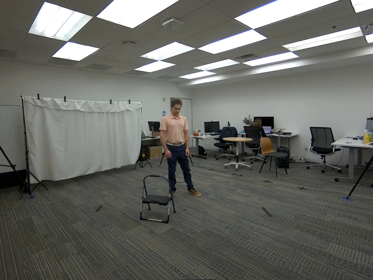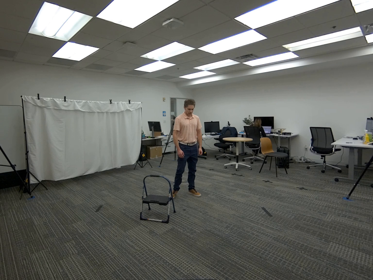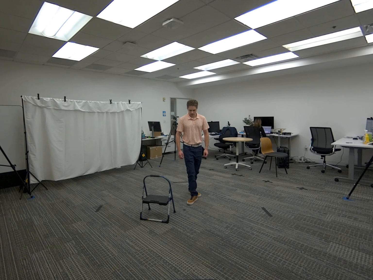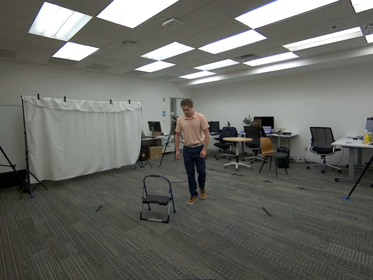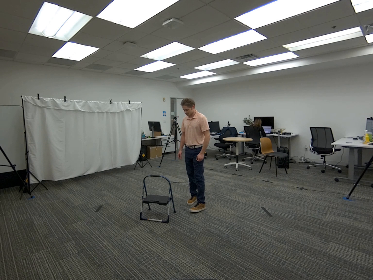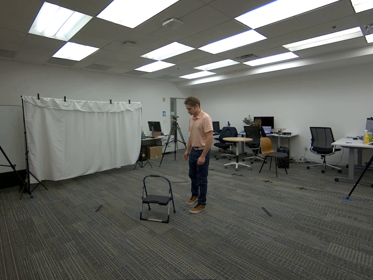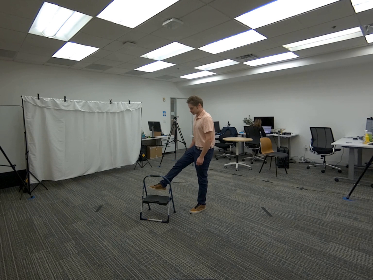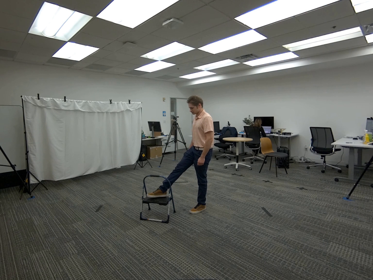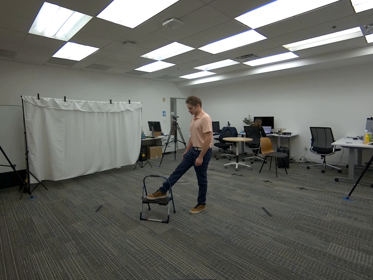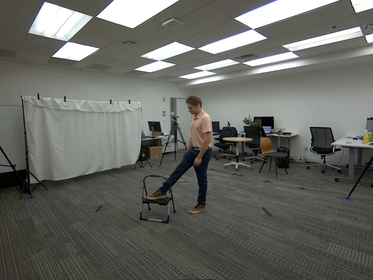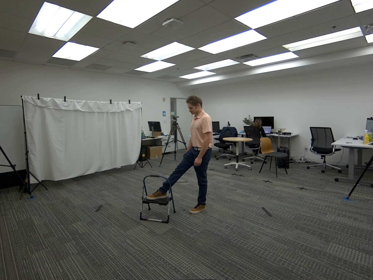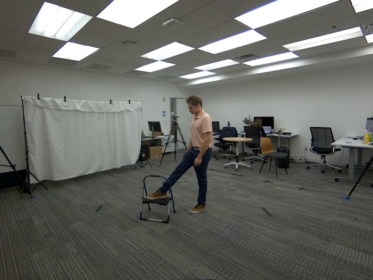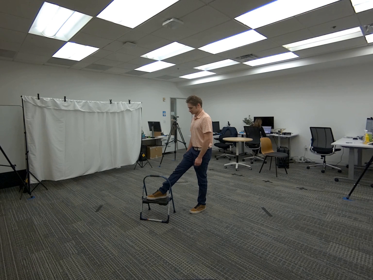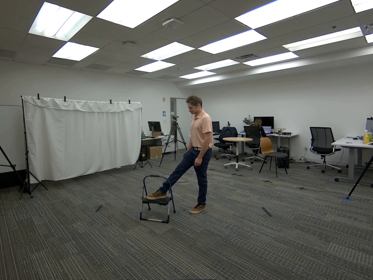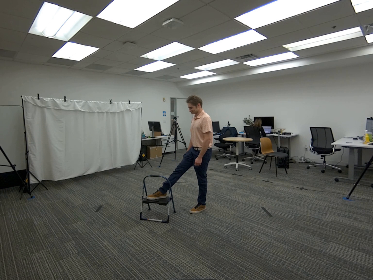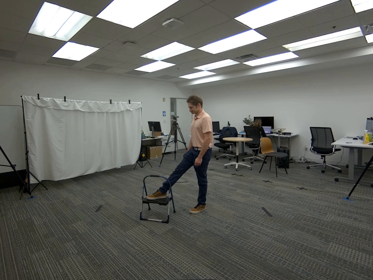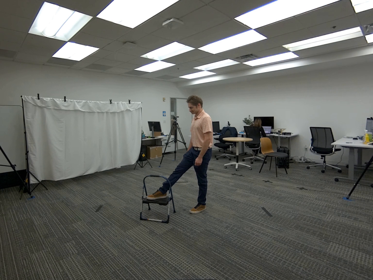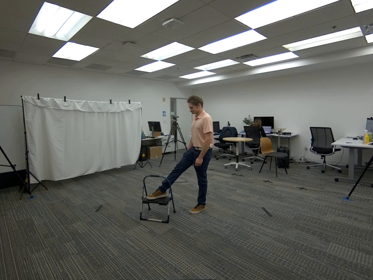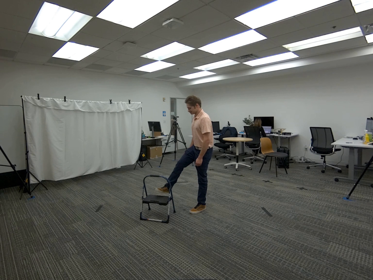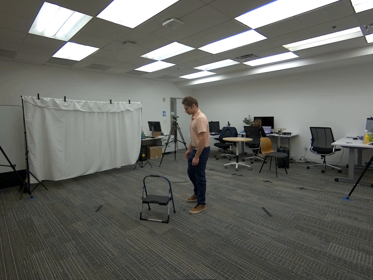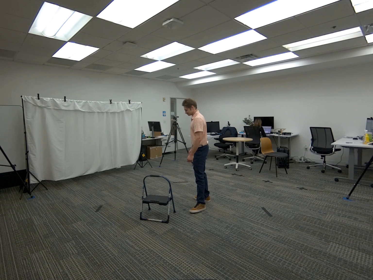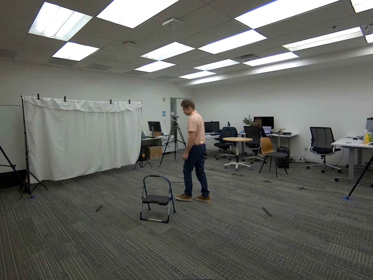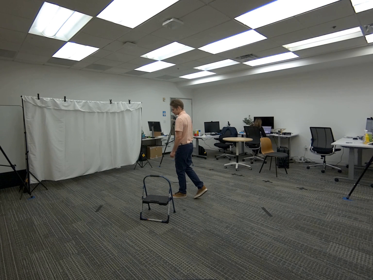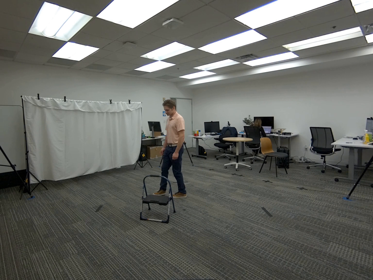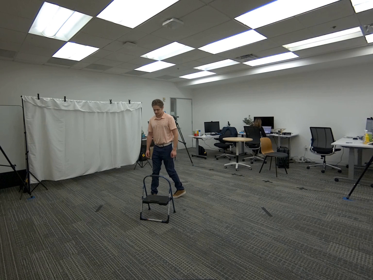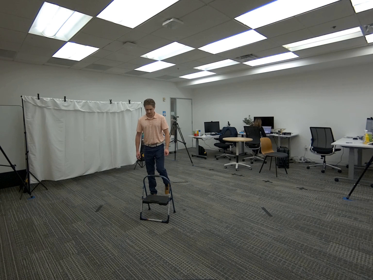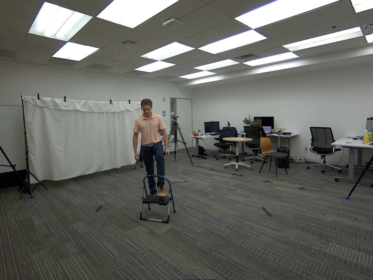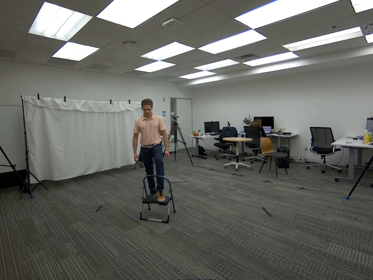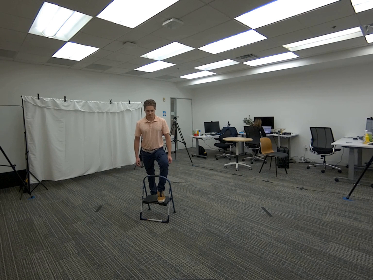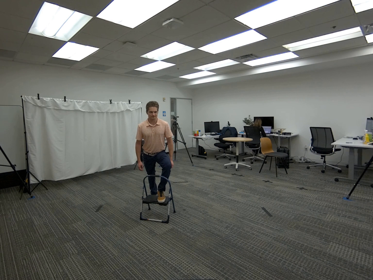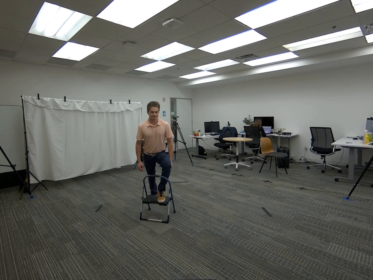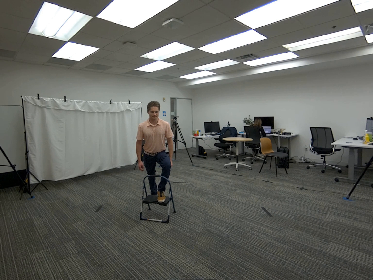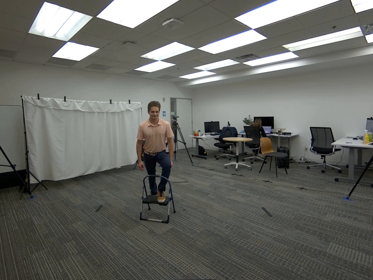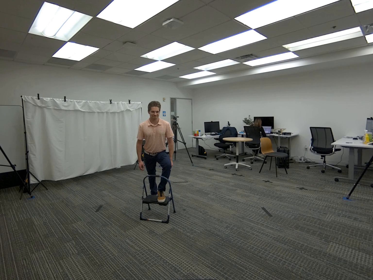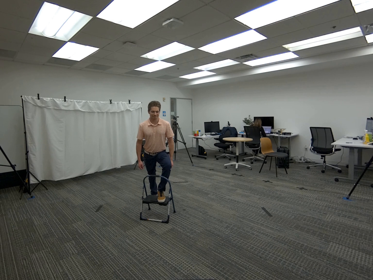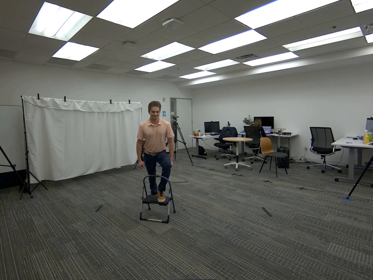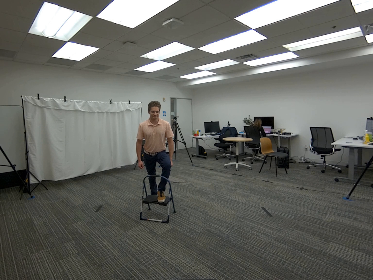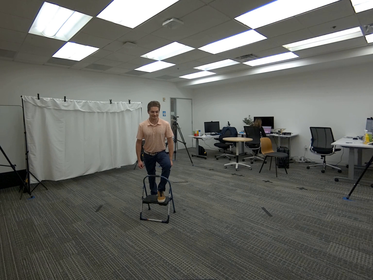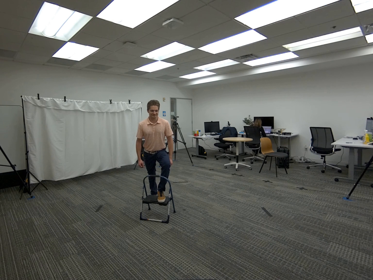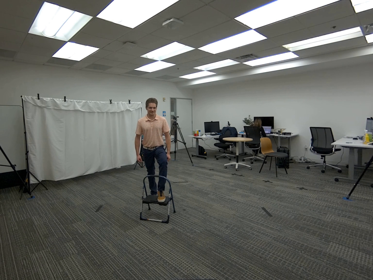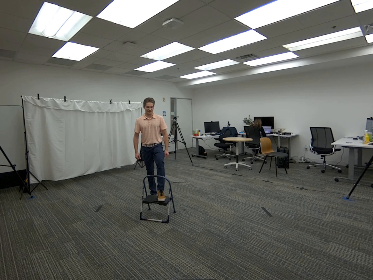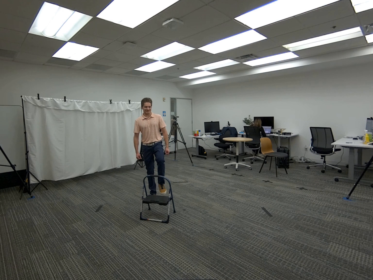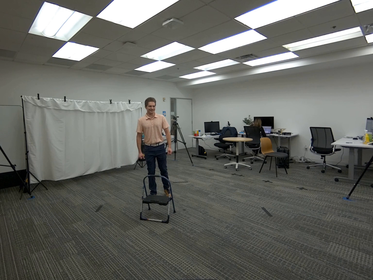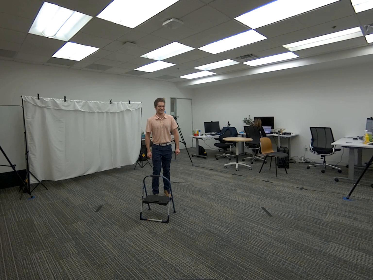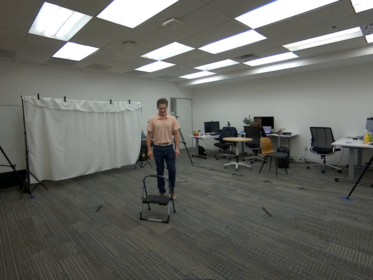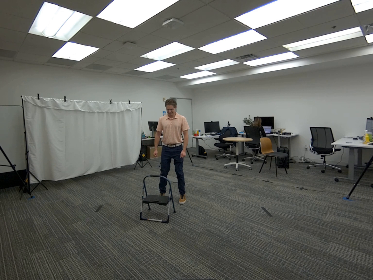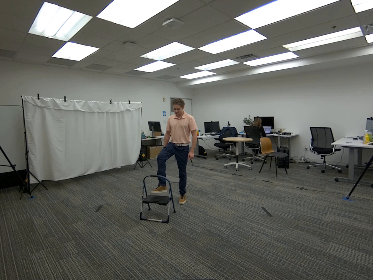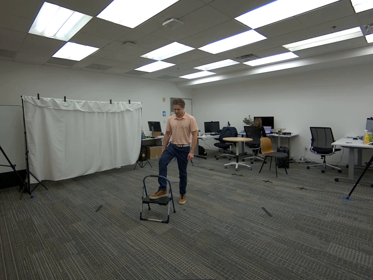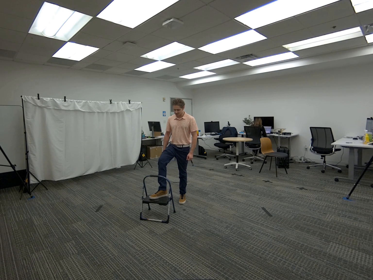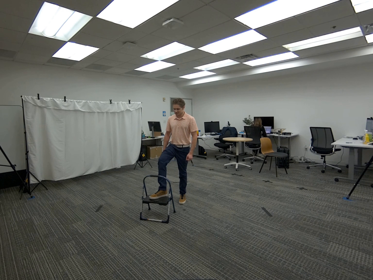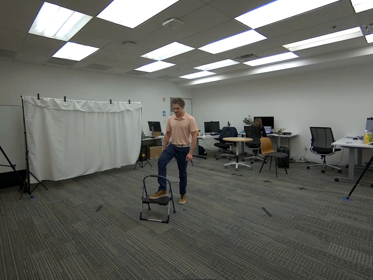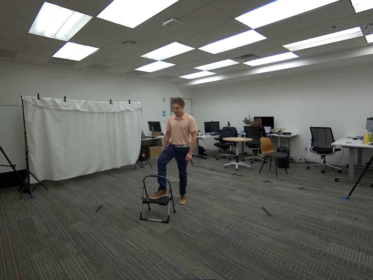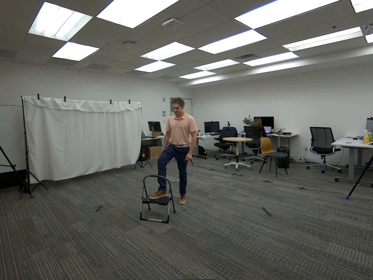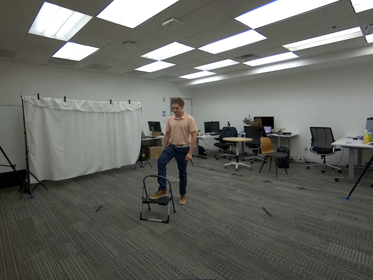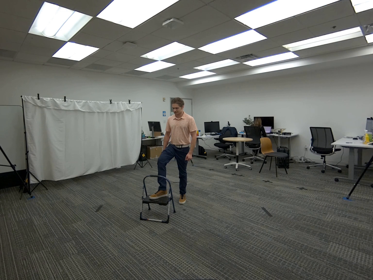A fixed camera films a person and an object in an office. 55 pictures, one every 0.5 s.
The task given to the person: Walk over to the step ladder and place one foot on the step ladder while the other foot remains on the floor.
